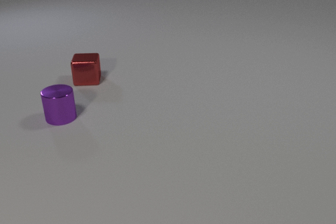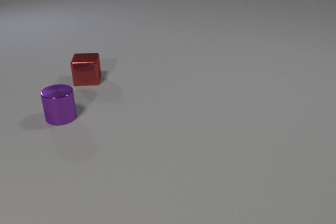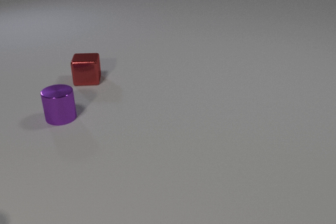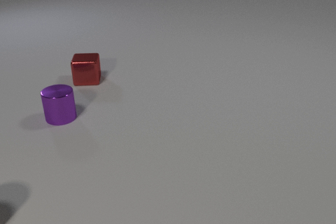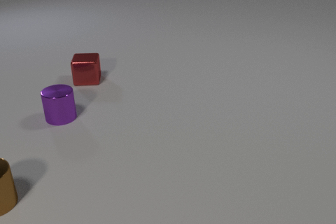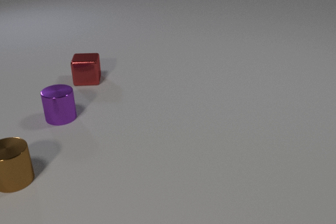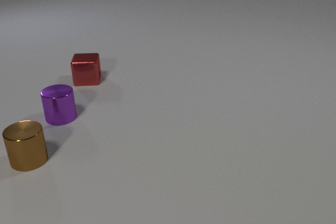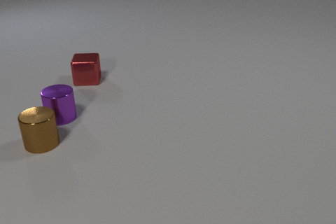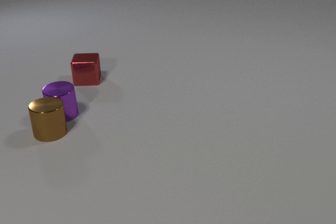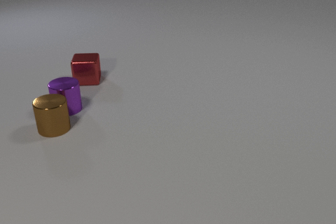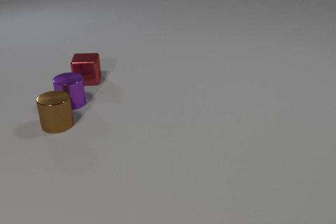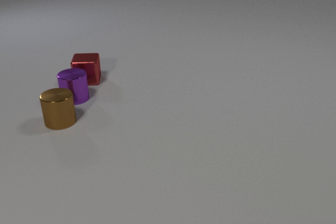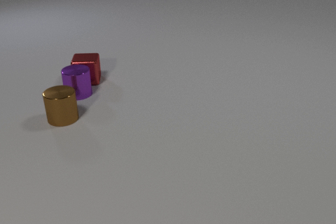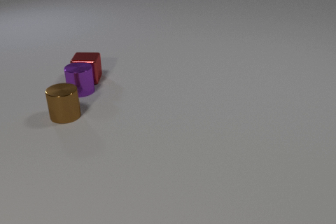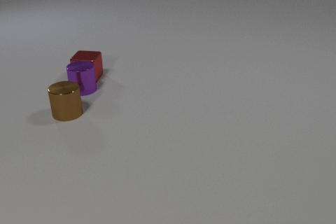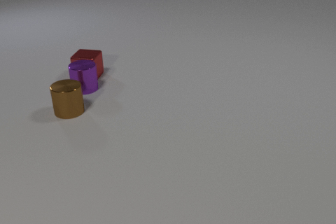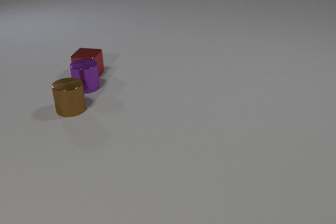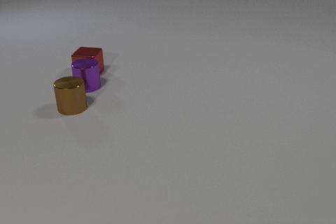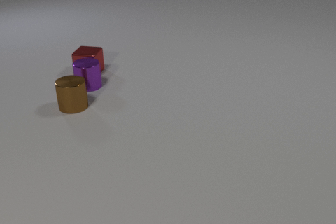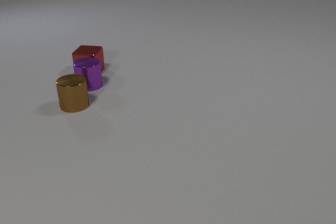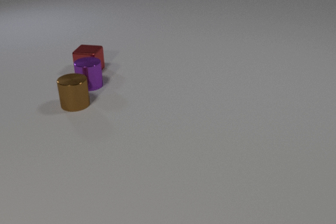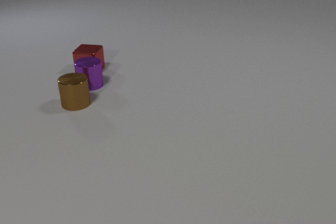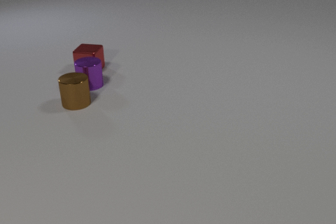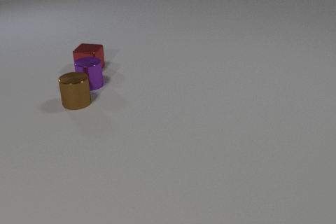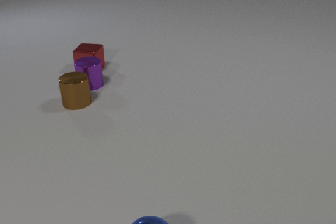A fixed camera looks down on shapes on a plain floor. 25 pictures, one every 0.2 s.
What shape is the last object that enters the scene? sphere.
How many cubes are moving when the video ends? 0.
How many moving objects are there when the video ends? 1.
0.0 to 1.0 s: The brown metal cylinder comes in at the left edge, slides away from the camera and to the right.
1.0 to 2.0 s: The brown metal cylinder slides away from the camera and to the right. The purple metal cylinder slides away from the camera and to the right. The brown metal cylinder and the purple metal cylinder collide.
2.0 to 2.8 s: The brown metal cylinder slides away from the camera and to the right. The purple metal cylinder slides away from the camera and to the right. The red metal cube slides away from the camera. The purple metal cylinder and the red metal cube collide.
2.8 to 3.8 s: The brown metal cylinder slides away from the camera and to the right. The purple metal cylinder slides away from the camera and to the right. The red metal cube slides away from the camera.
3.8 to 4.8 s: The blue metal sphere comes in at the bottom edge. The red metal cube slides away from the camera.
